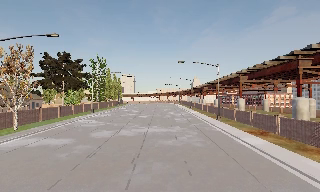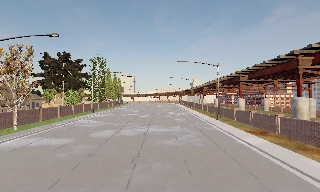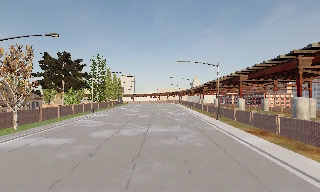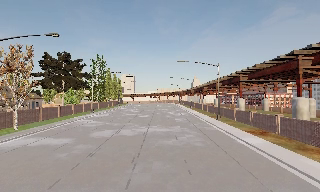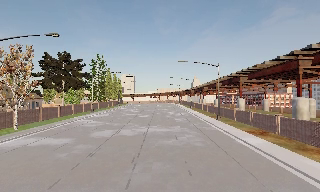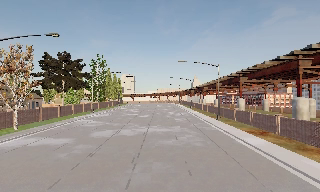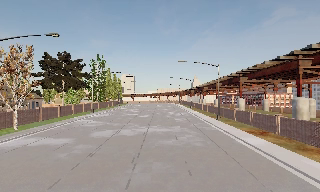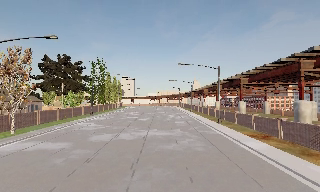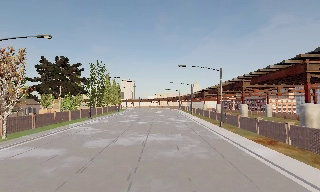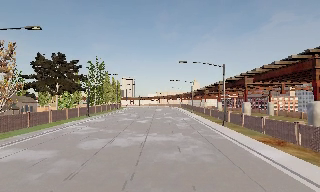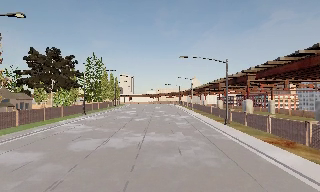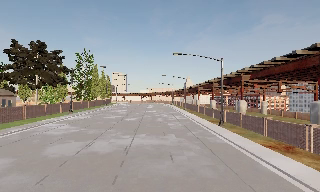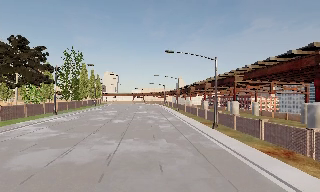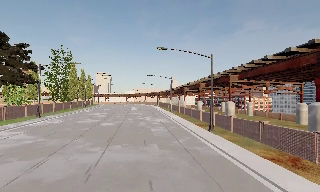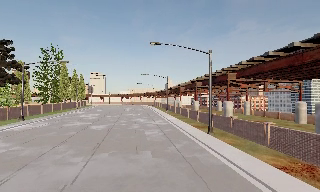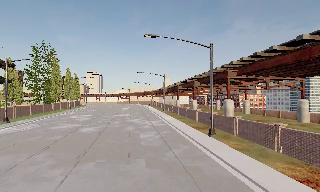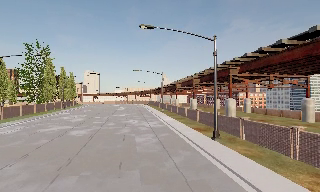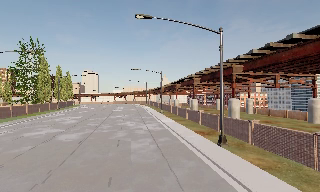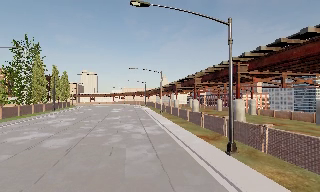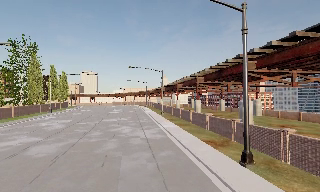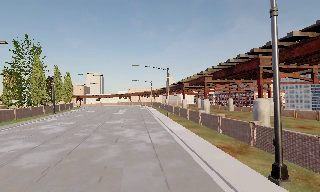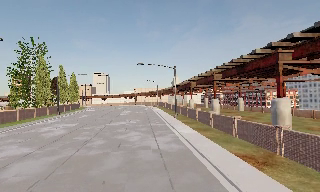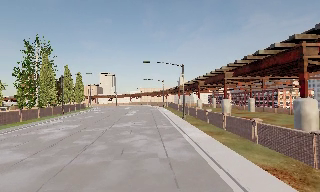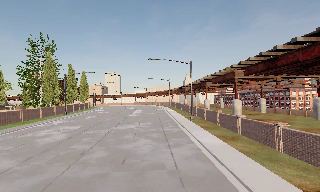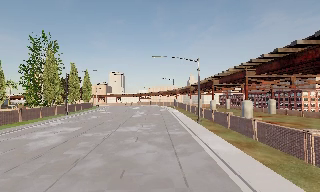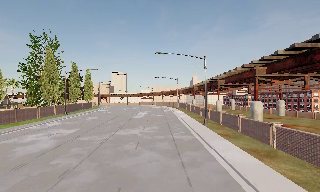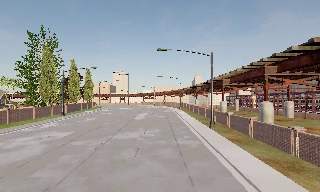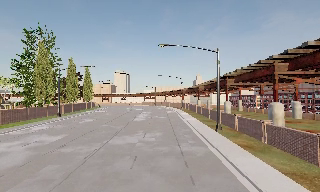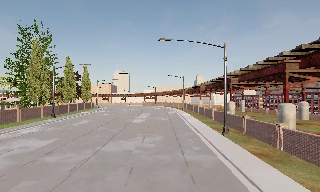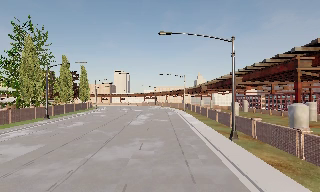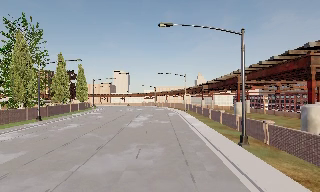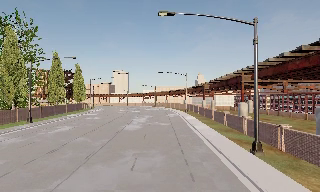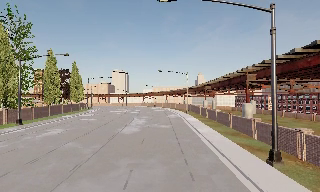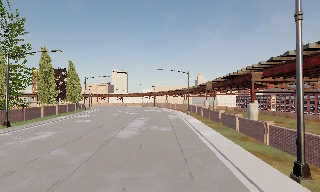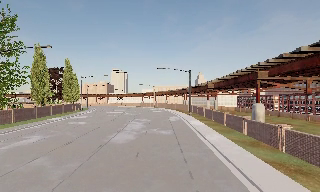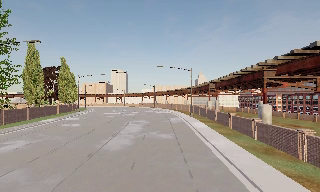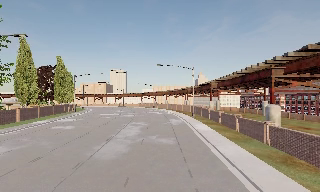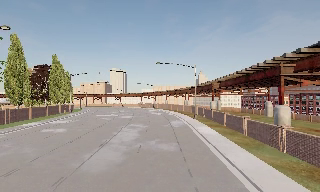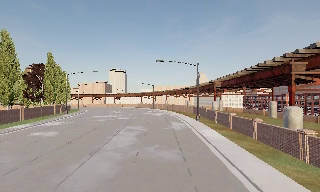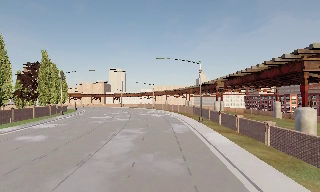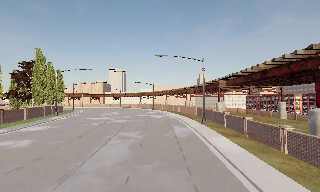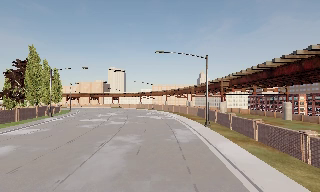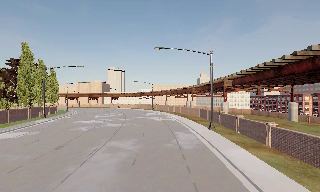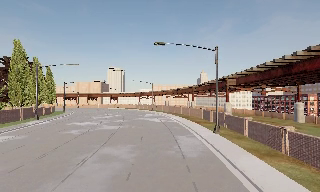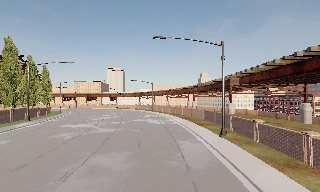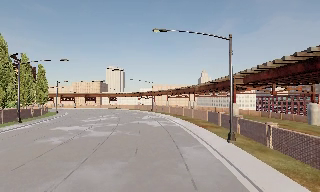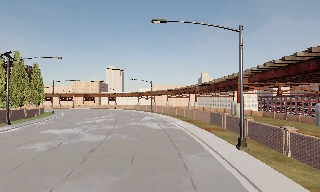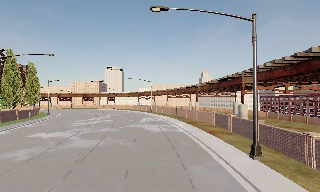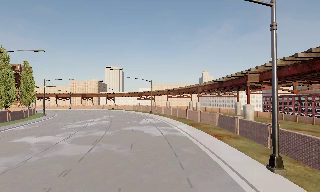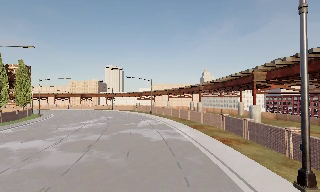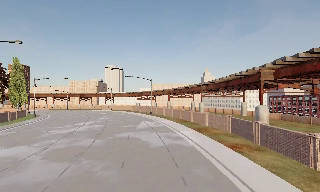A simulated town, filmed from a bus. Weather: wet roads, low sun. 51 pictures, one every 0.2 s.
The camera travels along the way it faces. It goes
forward.
0.0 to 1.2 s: The camera keeps its place and its aim.
1.2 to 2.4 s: The camera travels forward, about 7 m, so what stands in front looms larger. It gains speed.
2.4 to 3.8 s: The camera travels forward, about 13 m, so what stands in front looms larger.
3.8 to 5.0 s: The scene slides to the right, as the camera pans about 10 degrees to its left. It travels forward, about 12 m, so what stands in front looms larger.
5.0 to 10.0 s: The camera travels forward, about 50 m, so what stands in front looms larger.
The film runs forward here.
